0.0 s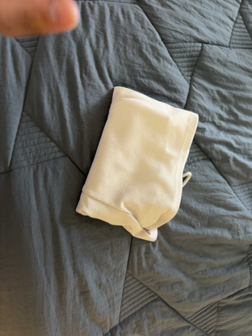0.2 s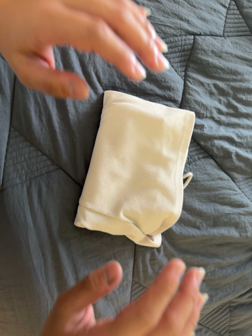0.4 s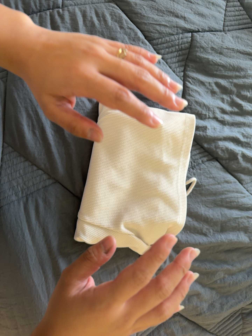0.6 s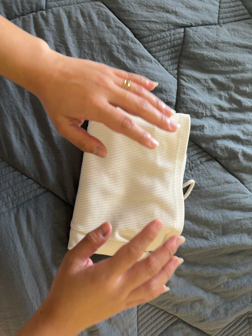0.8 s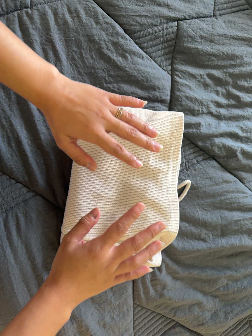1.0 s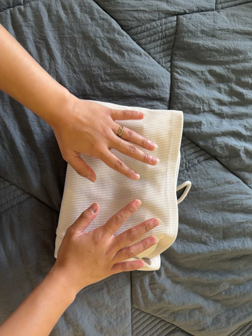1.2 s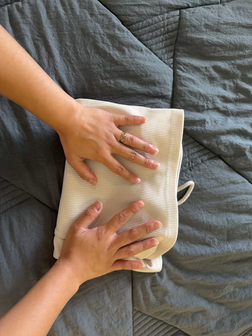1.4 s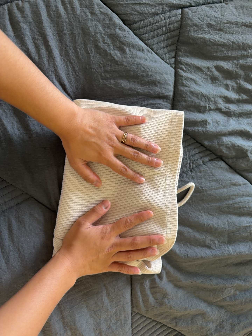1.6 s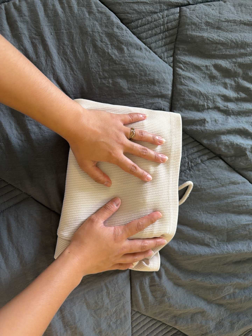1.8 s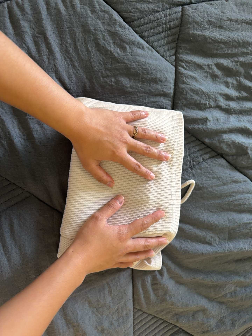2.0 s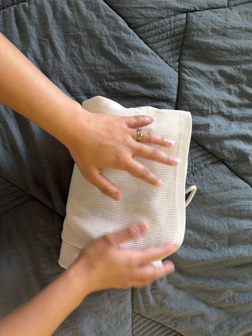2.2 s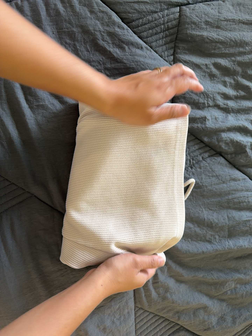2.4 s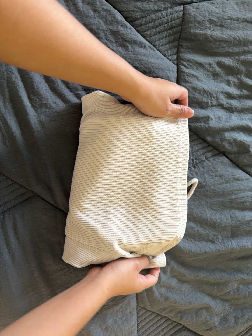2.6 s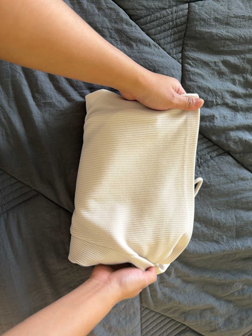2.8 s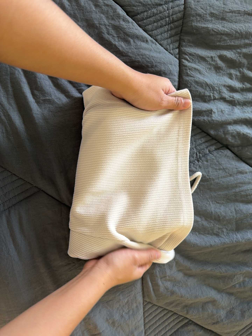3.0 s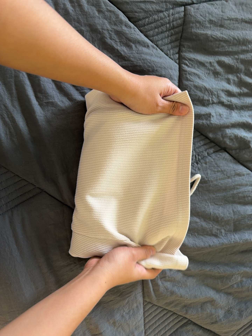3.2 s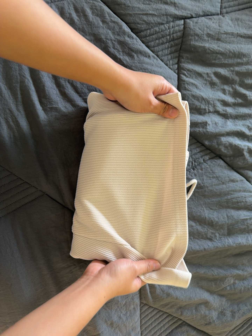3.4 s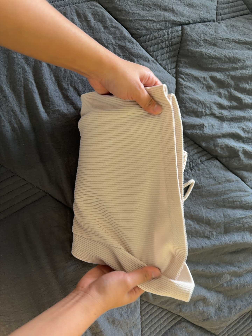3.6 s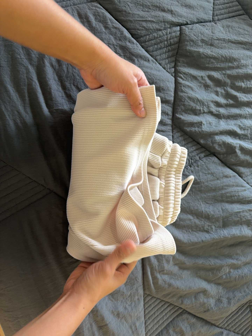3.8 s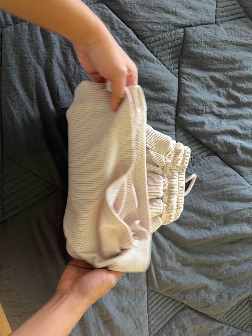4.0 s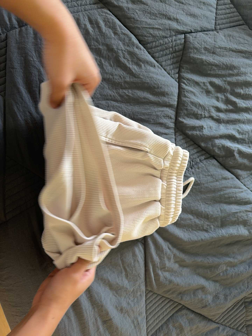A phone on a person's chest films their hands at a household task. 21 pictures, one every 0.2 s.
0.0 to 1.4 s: The camera pans to its left by about 10 degrees. It travels to its right, forward and toward the top of its view, about 18 cm. It rolls about its line of sight by about 10 degrees, and the scene rotates counterclockwise.
1.4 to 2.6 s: The camera keeps its place and its aim.
2.6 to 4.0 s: The camera travels to its left and backward, about 10 cm.
The film runs backward here.
